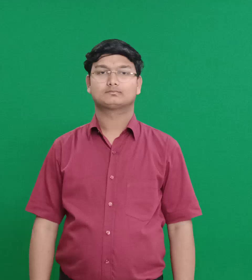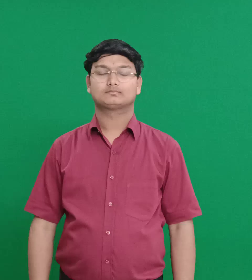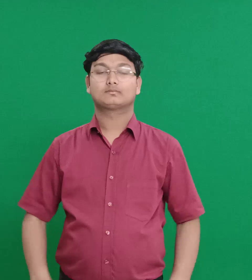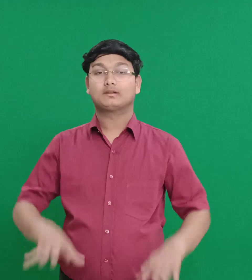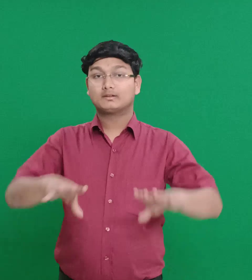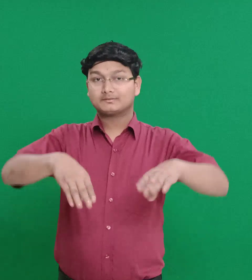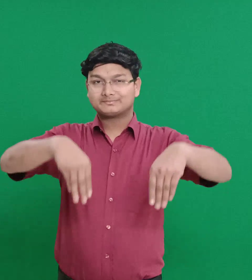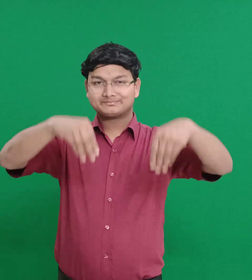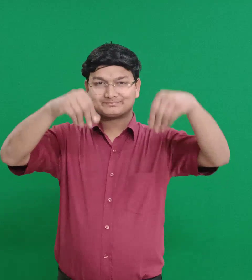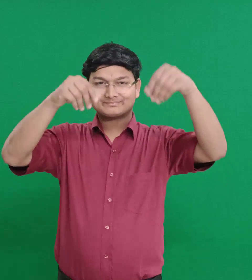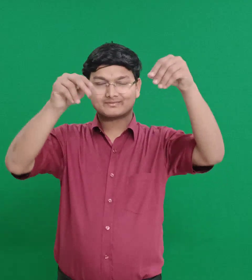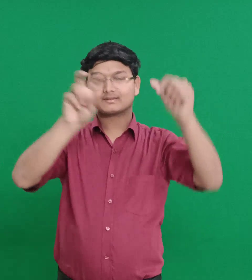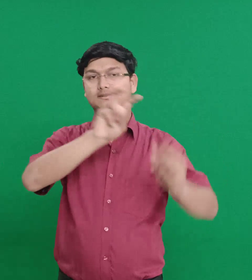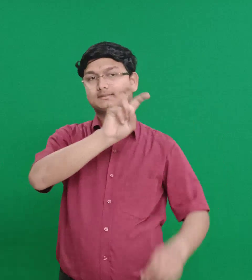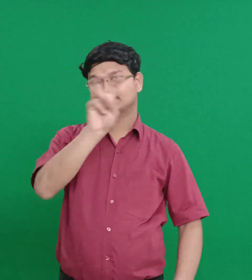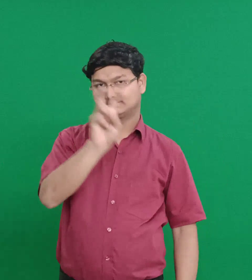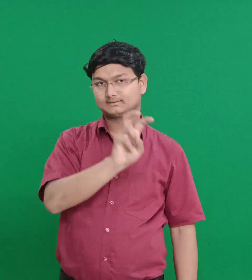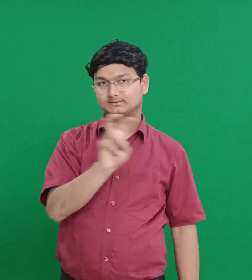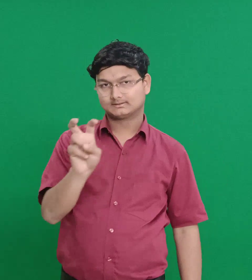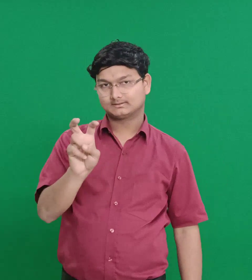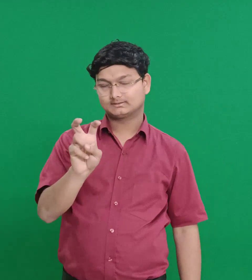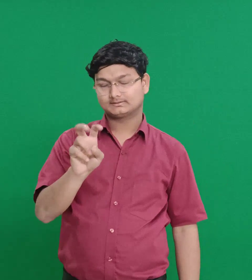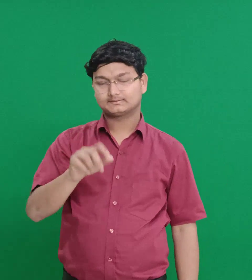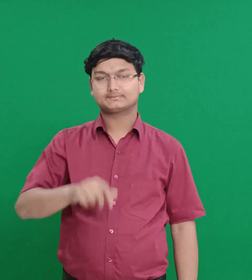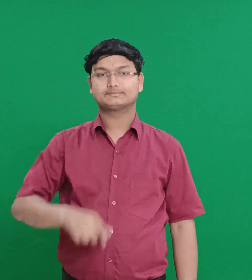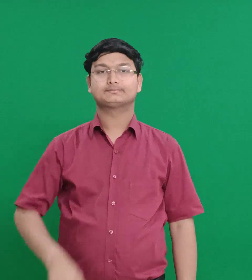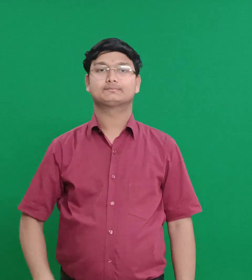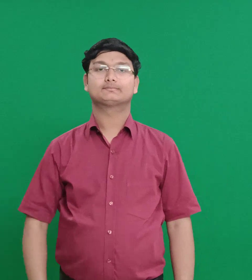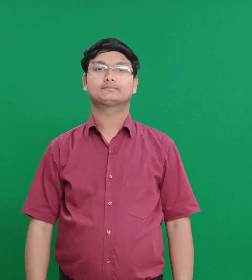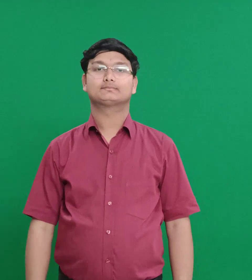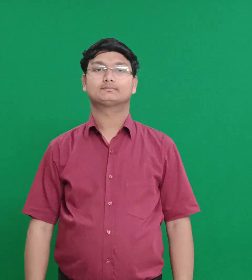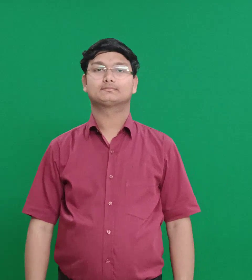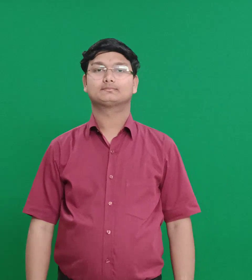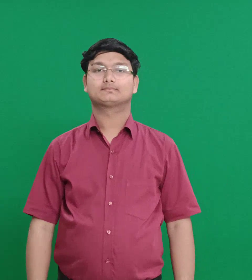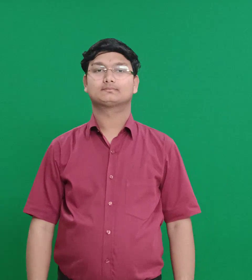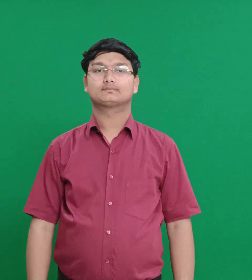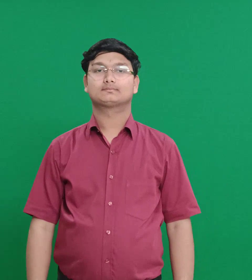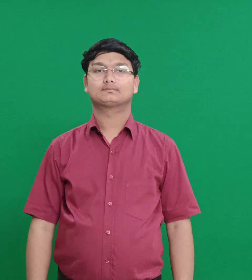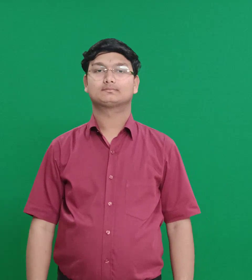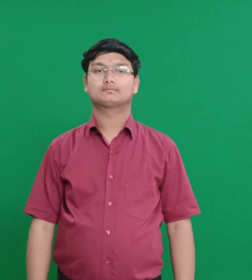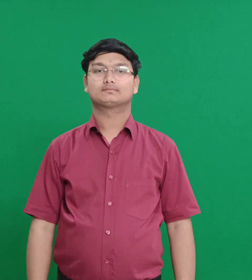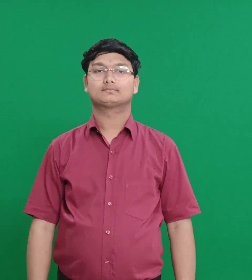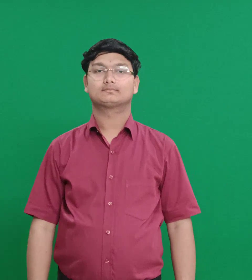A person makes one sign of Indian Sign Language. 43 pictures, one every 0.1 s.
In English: ziph
